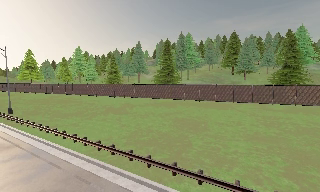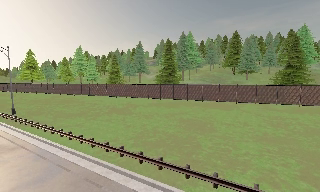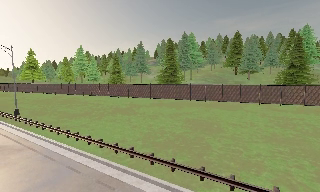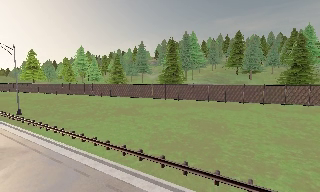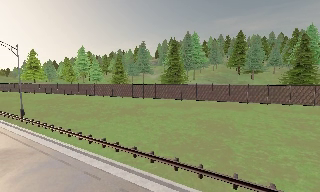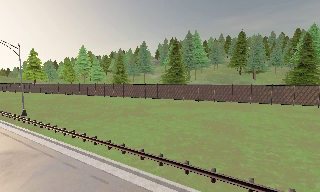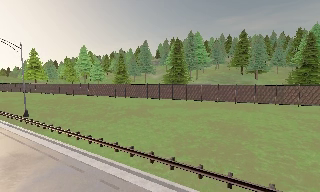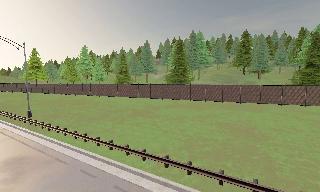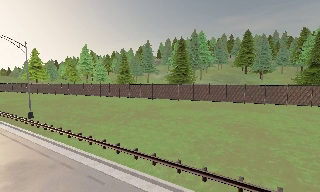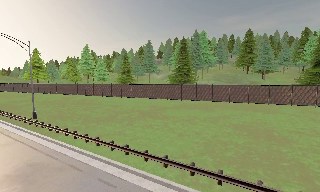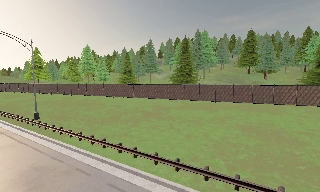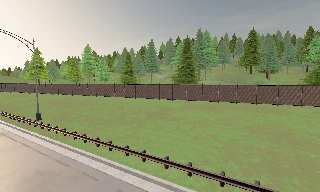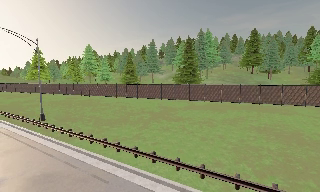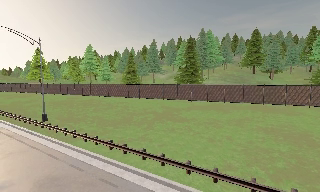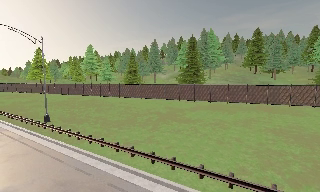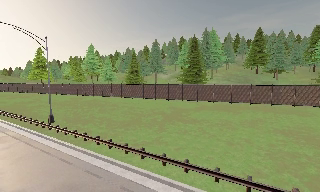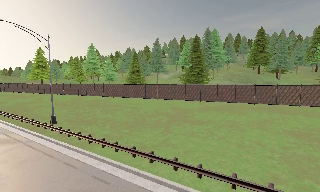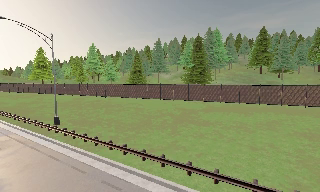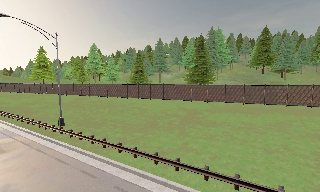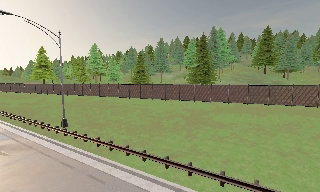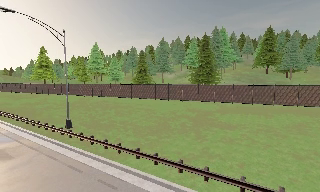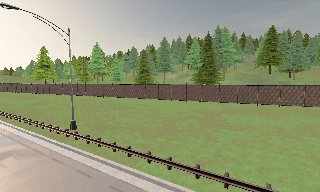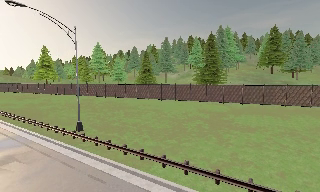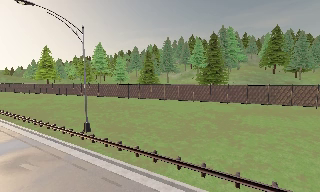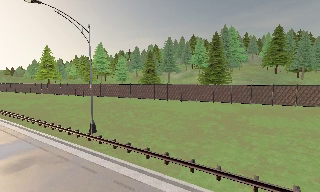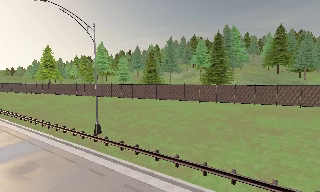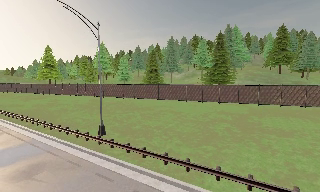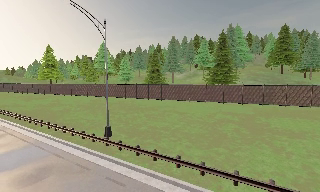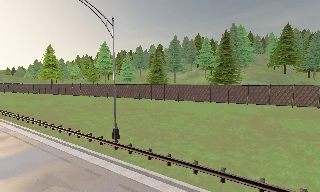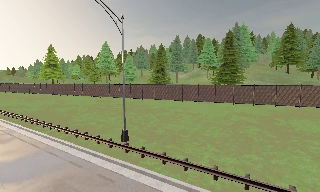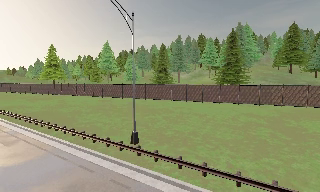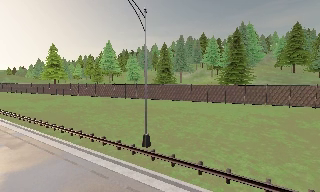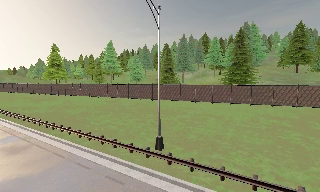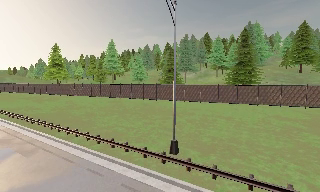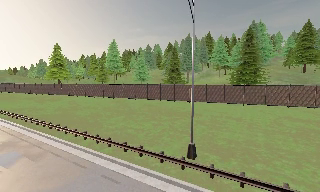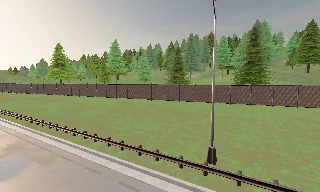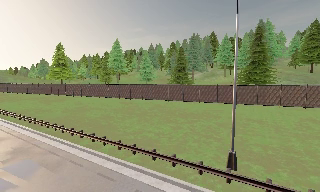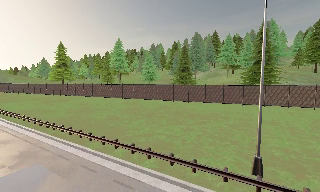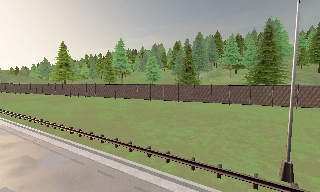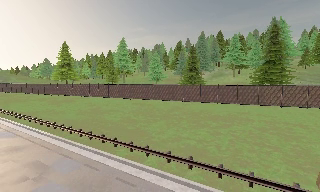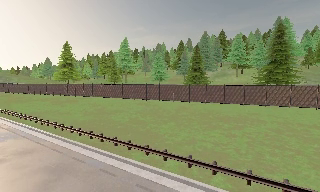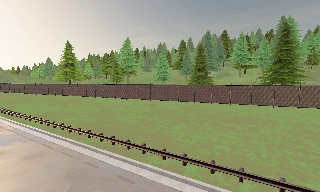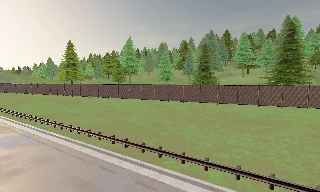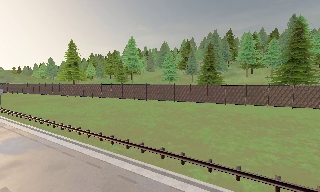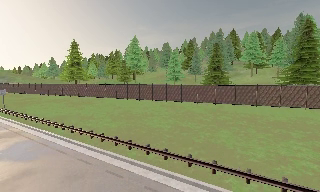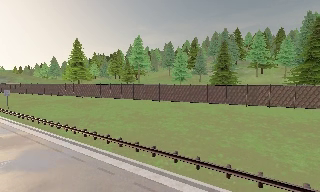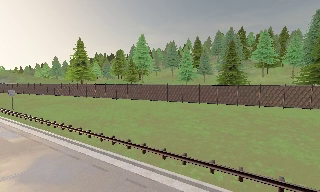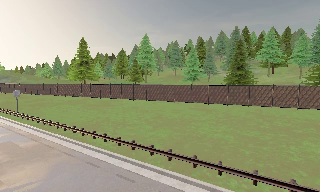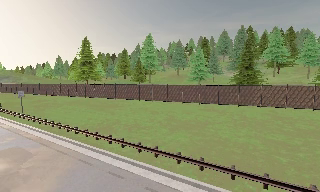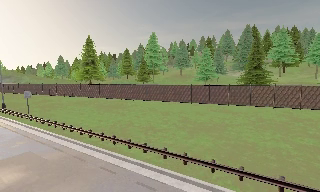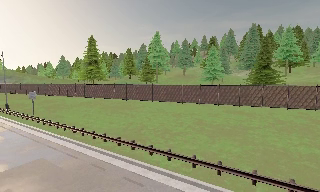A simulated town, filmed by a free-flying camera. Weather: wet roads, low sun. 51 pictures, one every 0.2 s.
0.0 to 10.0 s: The camera travels to its left and forward, about 40 m, so close, fixed things drift to the right. It gains speed.
The film runs forward here.
